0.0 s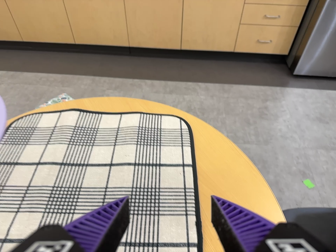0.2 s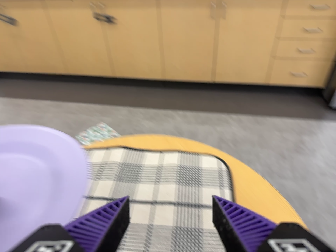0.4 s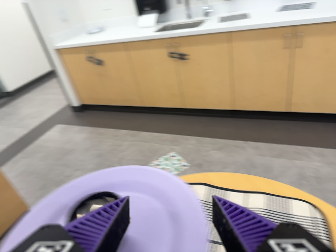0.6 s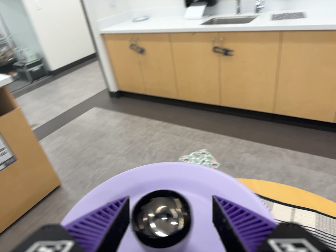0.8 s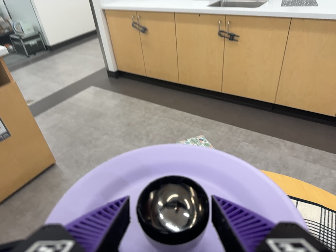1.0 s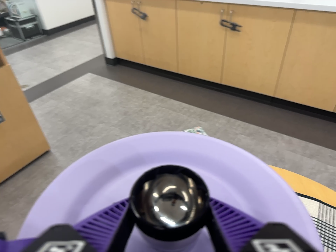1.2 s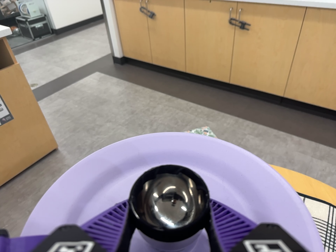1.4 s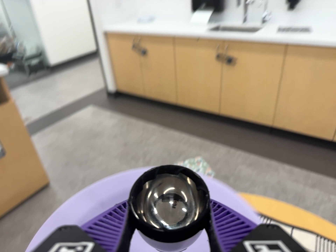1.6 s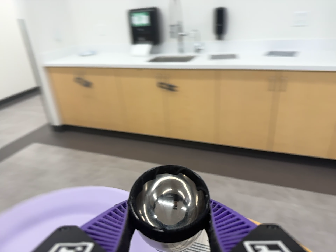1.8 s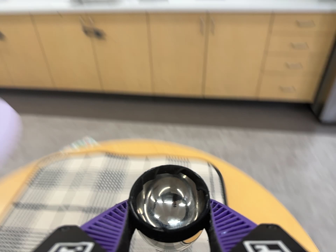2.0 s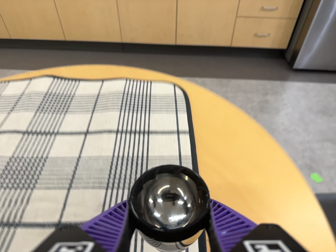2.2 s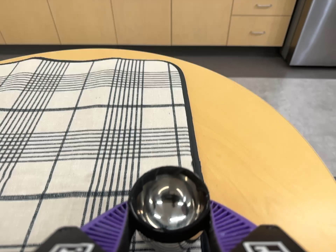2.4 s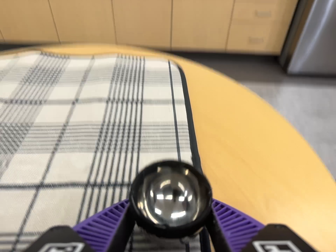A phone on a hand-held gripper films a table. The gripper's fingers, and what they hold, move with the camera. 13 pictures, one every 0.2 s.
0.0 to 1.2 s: The camera swings to its left by about 30 degrees, and the scene slides to the right. It travels to its left and toward the top of its view, about 18 cm, so close, fixed things drift to the right. It rolls about its line of sight by about 15 degrees, and the scene rotates clockwise.
1.2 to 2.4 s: The camera pans to its right by about 30 degrees. It travels toward the bottom of its view, to its right and forward, about 32 cm, so close, fixed things drift upward. It rolls about its line of sight by about 15 degrees, and the scene rotates counterclockwise.
The film runs forward here.
